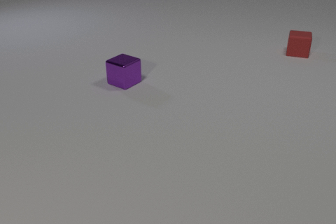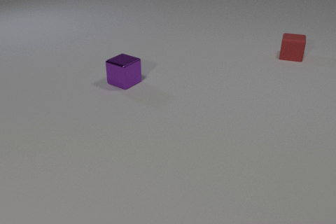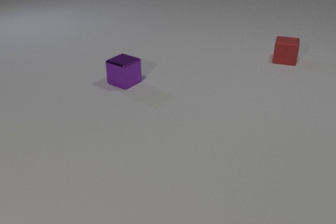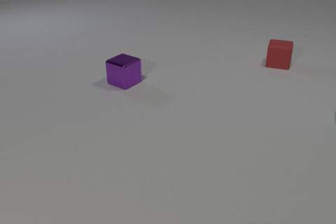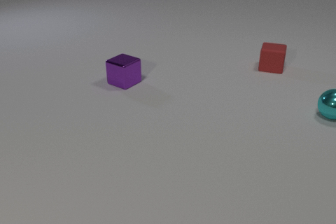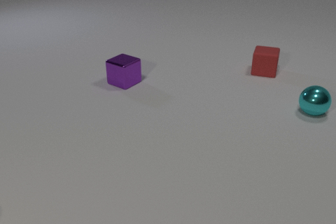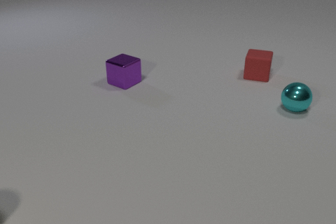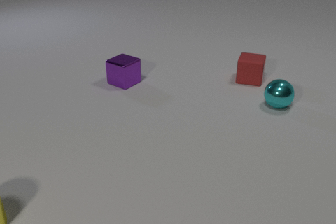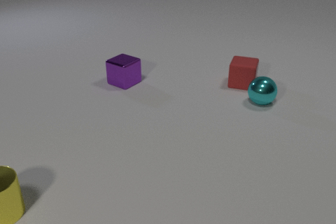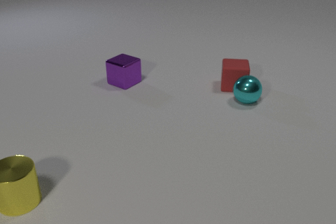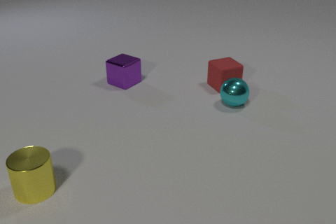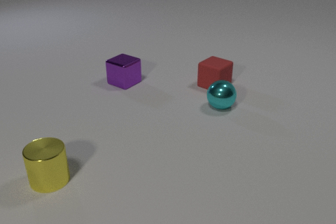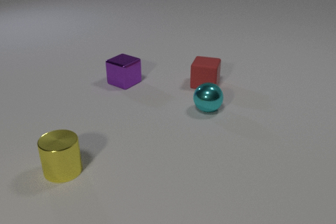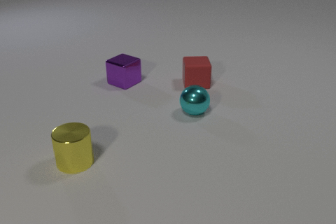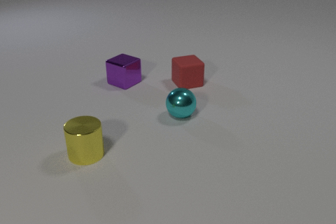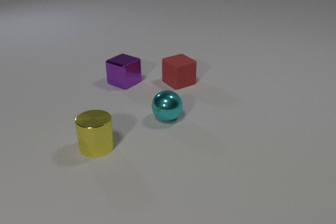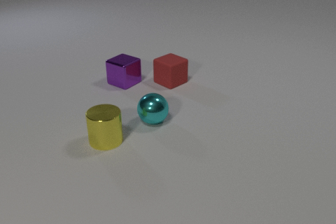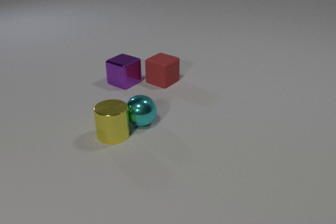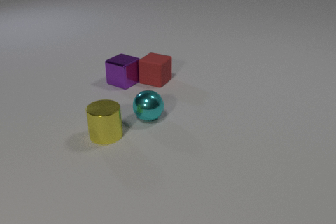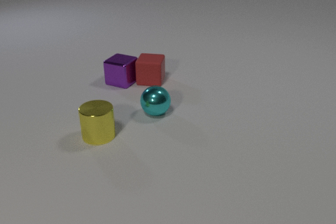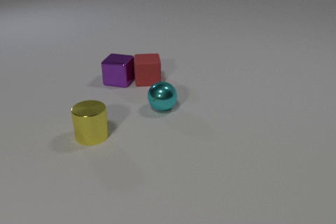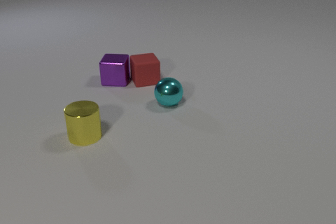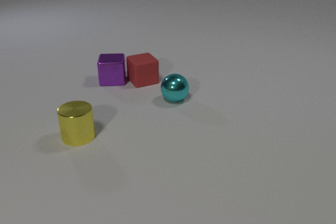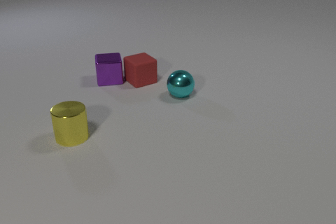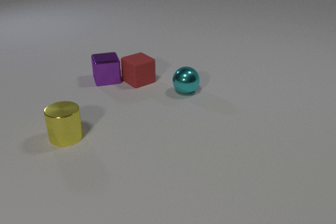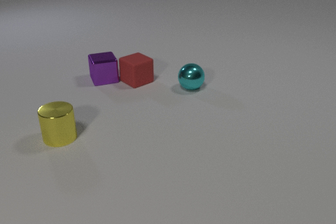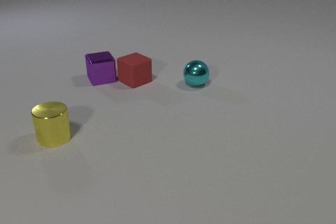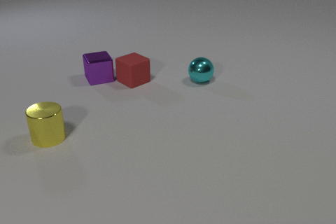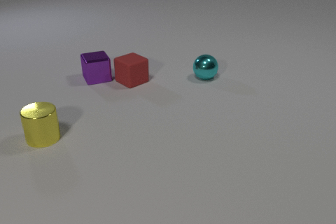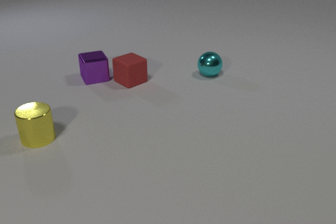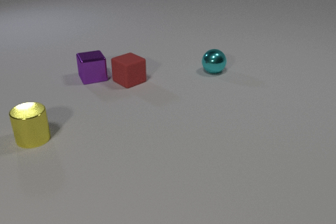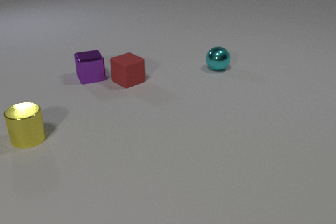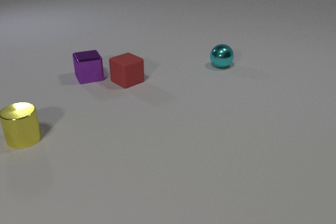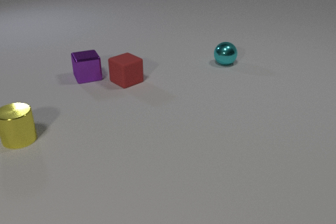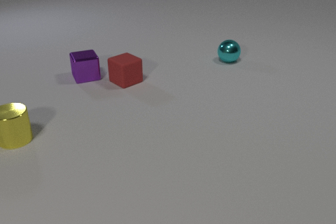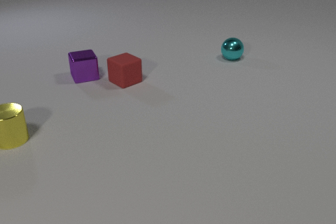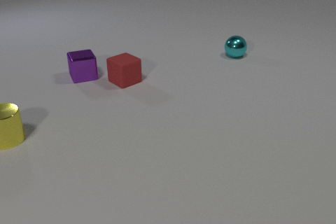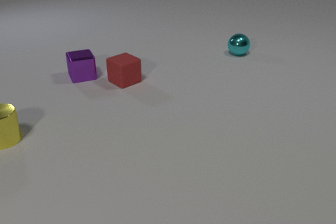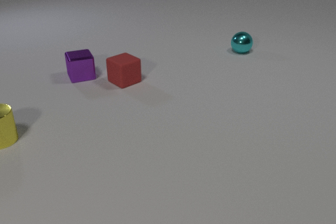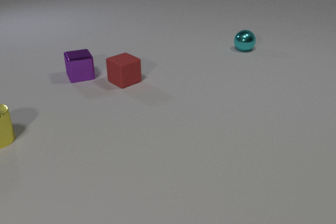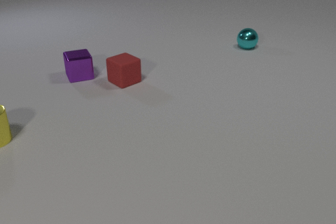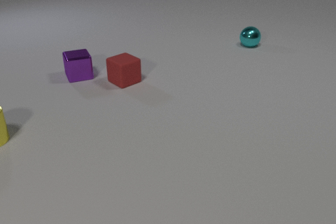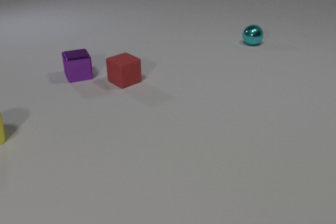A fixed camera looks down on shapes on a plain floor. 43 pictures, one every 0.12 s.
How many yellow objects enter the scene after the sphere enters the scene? 1.
What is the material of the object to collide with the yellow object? metal.
Are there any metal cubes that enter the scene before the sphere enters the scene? no.
0.00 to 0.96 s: The red rubber cube slides toward the camera and to the left. The cyan metal sphere comes in at the right edge, rolls to the left. The yellow metal cylinder comes in at the left edge, slides to the right and away from the camera.
0.96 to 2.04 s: The red rubber cube slides to the left, spins counterclockwise seen from above by about 150 degrees, its near face sliding to the right. The cyan metal sphere rolls to the left and toward the camera. The yellow metal cylinder slides to the right and away from the camera. The red rubber cube and the cyan metal sphere collide. The cyan metal sphere and the yellow metal cylinder collide.
2.04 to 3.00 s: The red rubber cube slides to the left, spins so that its near face slides to the right, counterclockwise seen from above. The cyan metal sphere rolls away from the camera and to the right. The yellow metal cylinder slides to the left. The purple metal cube slides to the left and away from the camera, spins so that its near face slides to the right, counterclockwise seen from above. The red rubber cube and the purple metal cube collide.
3.00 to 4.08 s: The red rubber cube slides to the left. The cyan metal sphere rolls away from the camera and to the right. The yellow metal cylinder slides to the left. The purple metal cube slides to the left and away from the camera.
4.08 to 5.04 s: The cyan metal sphere rolls away from the camera and to the right. The yellow metal cylinder slides to the left. The purple metal cube slides to the left.
